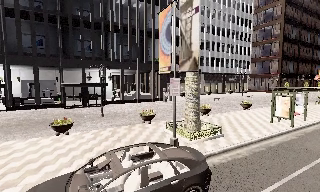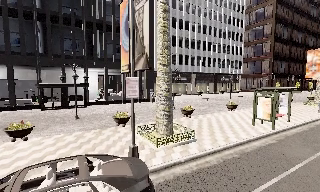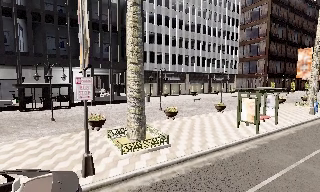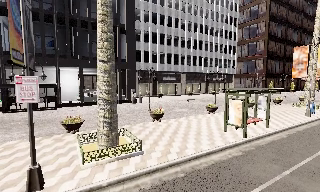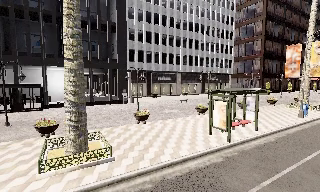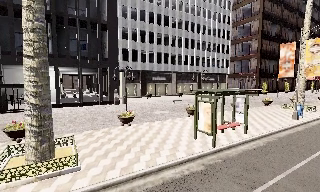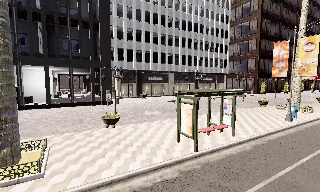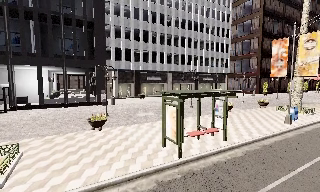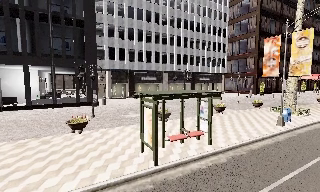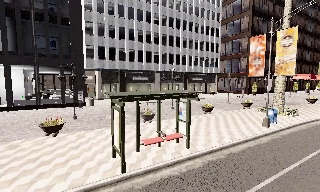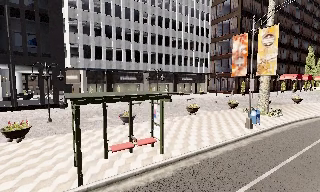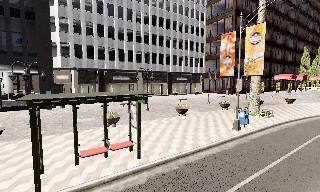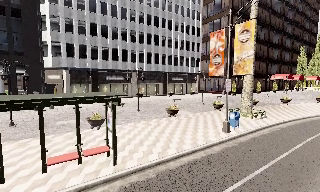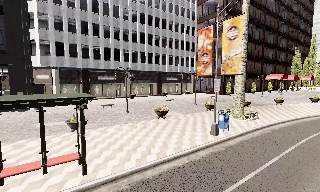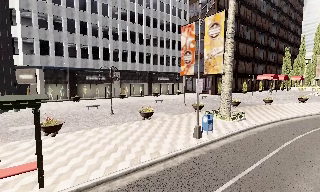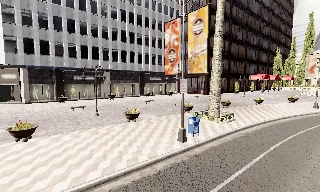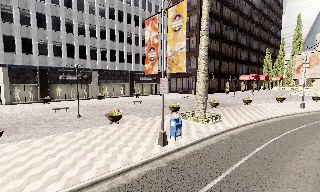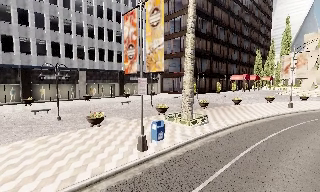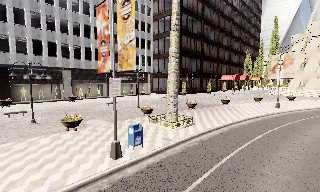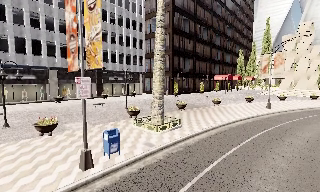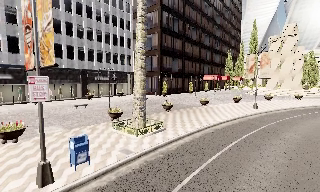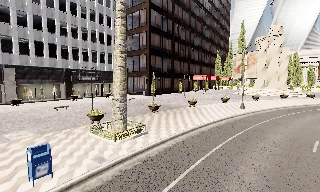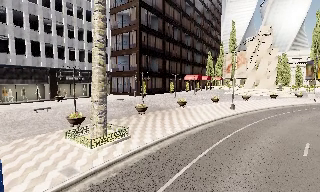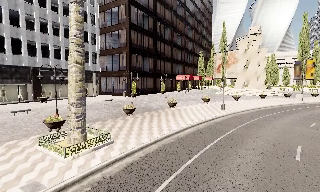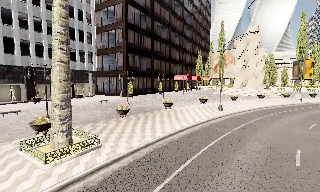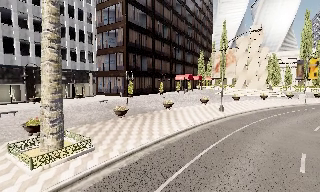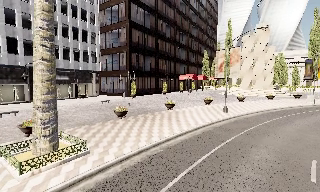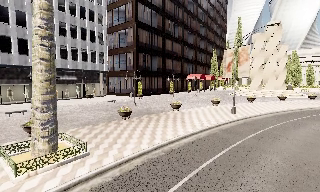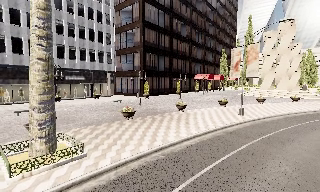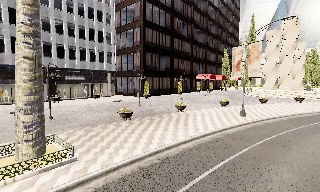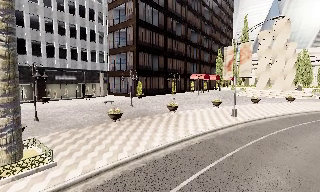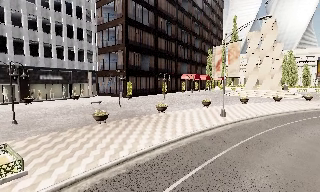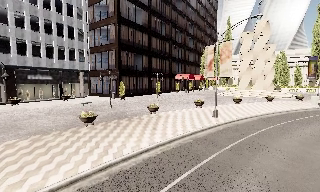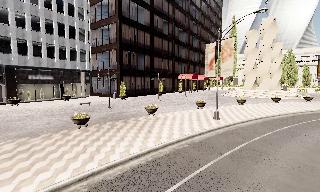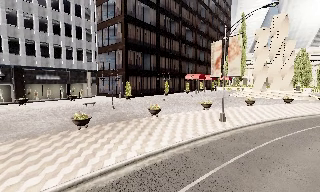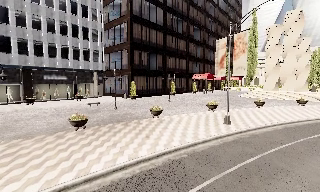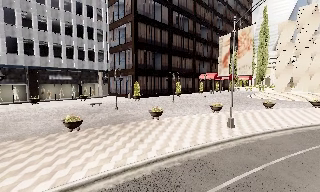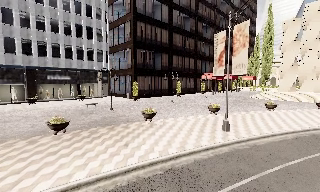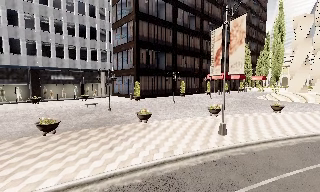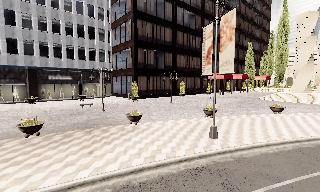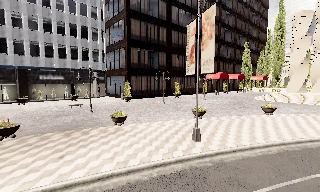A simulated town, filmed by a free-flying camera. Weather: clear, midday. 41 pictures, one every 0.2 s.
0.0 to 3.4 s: The scene slides to the left, as the camera pans about 15 degrees to its right. It travels to its right and forward, about 19 m, so close, fixed things drift to the left.
3.4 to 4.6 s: The scene slides to the left, as the camera pans about 15 degrees to its right. It travels forward and to its right, about 5 m, so what stands in front looms larger.
4.6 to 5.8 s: The camera travels forward and to its right, about 3 m, so what stands in front looms larger.
5.8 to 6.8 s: The camera travels forward and to its right, about 3 m, so what stands in front looms larger. It gains speed.
6.8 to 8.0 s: The camera pans to its left, which is counterclockwise from overhead, by about 10 degrees. It travels to its right and forward, about 6 m, so close, fixed things drift to the left.
The film runs backward here.
